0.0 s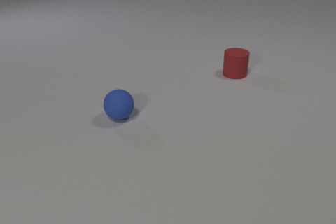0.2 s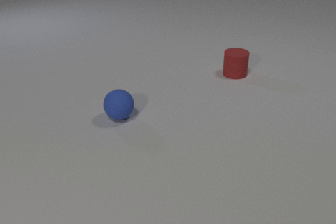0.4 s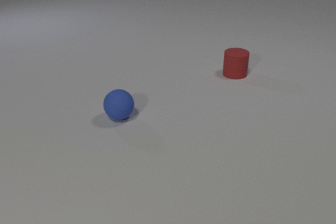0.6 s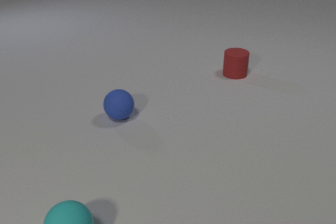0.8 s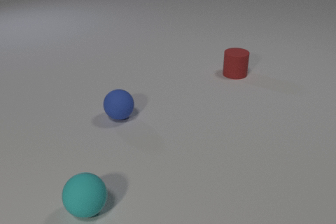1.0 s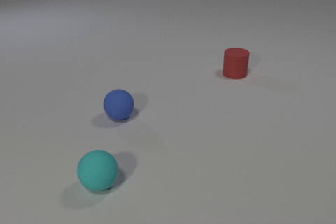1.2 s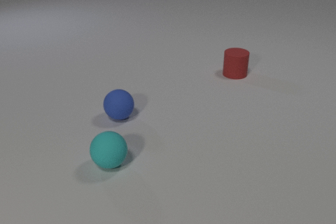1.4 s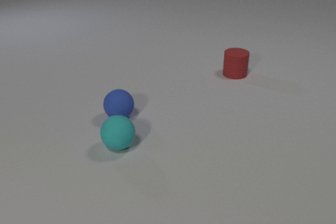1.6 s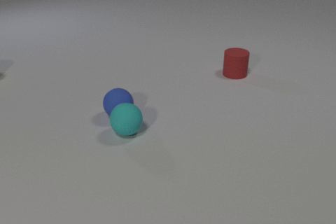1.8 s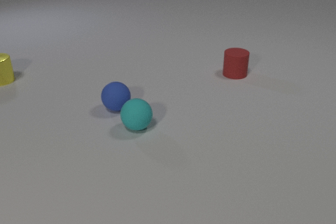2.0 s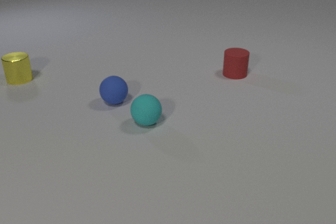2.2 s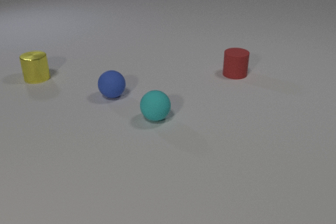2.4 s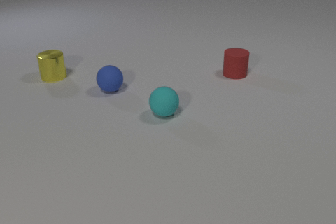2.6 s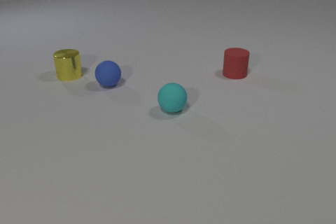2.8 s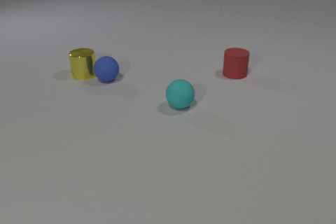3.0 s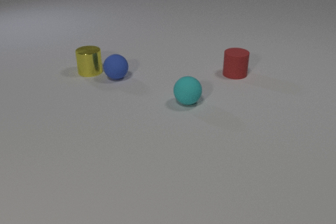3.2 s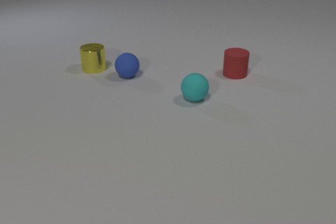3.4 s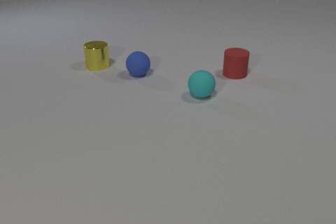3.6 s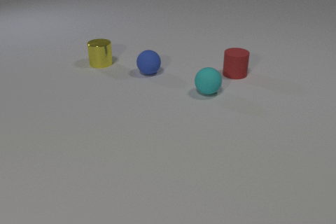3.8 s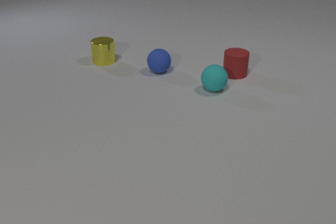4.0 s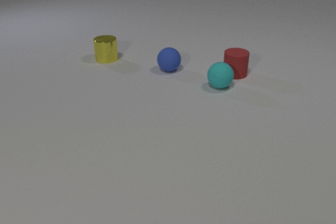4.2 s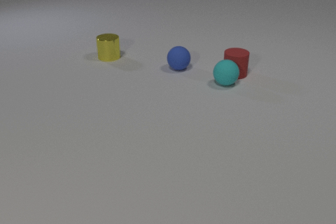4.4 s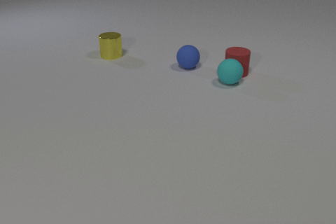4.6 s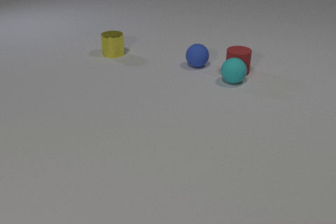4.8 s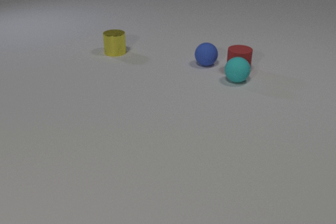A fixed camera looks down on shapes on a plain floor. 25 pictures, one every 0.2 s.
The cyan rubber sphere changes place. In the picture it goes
away from the camera.
The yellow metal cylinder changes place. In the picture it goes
to the right.
0.0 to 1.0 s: The cyan rubber sphere comes in at the bottom edge, rolls away from the camera and to the right.
1.0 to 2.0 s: The cyan rubber sphere rolls away from the camera and to the right. The blue rubber sphere rolls away from the camera. The yellow metal cylinder comes in at the left edge, slides to the right. The cyan rubber sphere and the blue rubber sphere collide.
2.0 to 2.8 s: The cyan rubber sphere rolls to the right and away from the camera. The blue rubber sphere rolls away from the camera. The yellow metal cylinder slides to the right.
2.8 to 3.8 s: The cyan rubber sphere rolls away from the camera and to the right. The blue rubber sphere rolls to the right. The yellow metal cylinder slides away from the camera and to the right. The blue rubber sphere and the yellow metal cylinder collide.
3.8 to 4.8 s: The cyan rubber sphere rolls away from the camera and to the right. The blue rubber sphere rolls to the right and away from the camera. The red rubber cylinder slides away from the camera. The yellow metal cylinder slides away from the camera and to the right. The cyan rubber sphere and the red rubber cylinder collide.
How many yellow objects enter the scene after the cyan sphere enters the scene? 1.
How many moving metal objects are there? 1.
What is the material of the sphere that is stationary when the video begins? rubber.
